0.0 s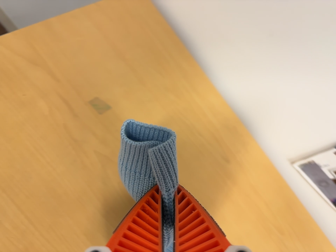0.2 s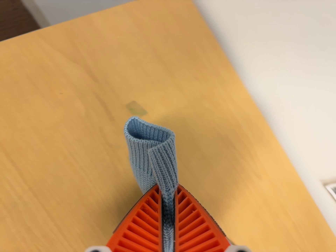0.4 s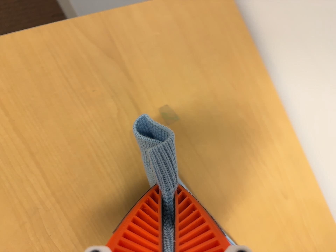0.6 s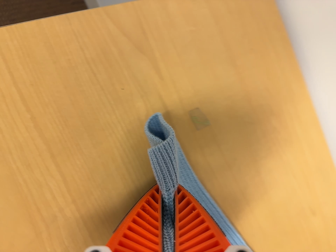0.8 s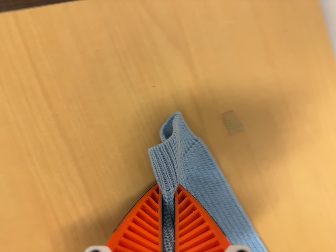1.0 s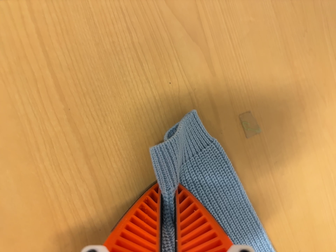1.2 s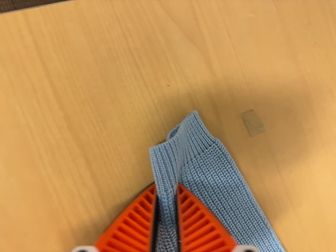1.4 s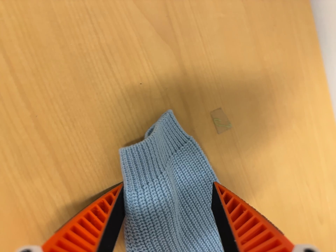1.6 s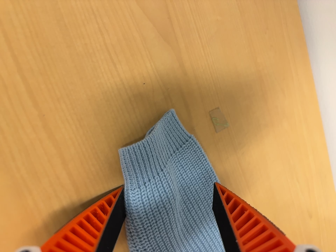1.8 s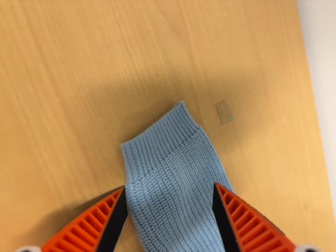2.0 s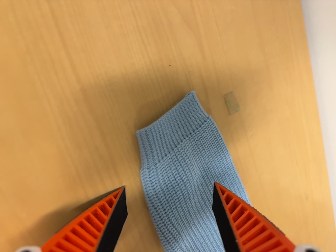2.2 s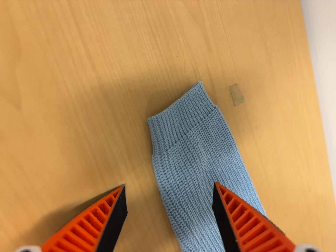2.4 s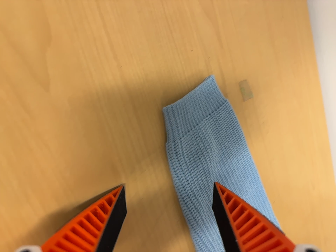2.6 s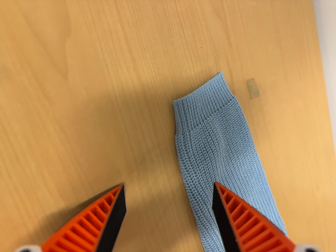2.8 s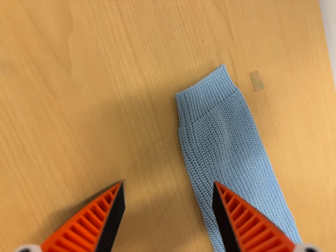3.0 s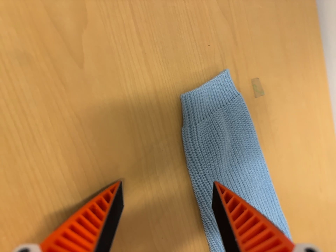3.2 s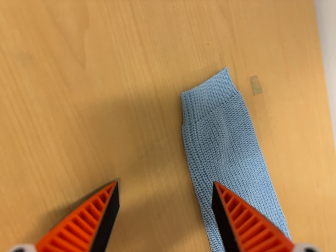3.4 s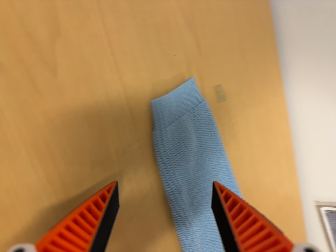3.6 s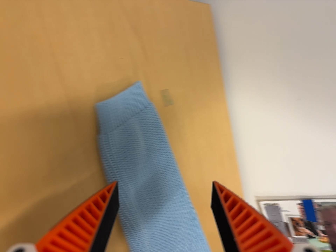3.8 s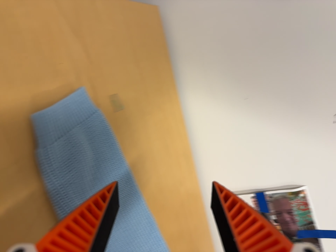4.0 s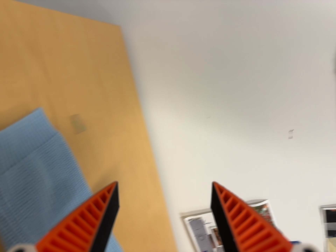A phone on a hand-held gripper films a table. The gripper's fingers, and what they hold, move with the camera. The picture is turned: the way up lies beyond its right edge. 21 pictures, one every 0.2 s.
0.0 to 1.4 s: The camera travels forward, to its left and toward the top of its view, about 18 cm, so what stands in front looms larger. Its aim tips toward the bottom of its view by about 10 degrees. It rolls about its line of sight by about 20 degrees, and the scene rotates clockwise.
1.4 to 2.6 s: The camera travels to its left, toward the bottom of its view and backward, about 10 cm.
2.6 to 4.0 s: The camera pans to its right by about 35 degrees.
The film runs backward here.
